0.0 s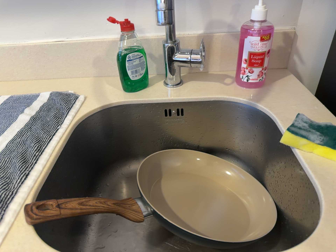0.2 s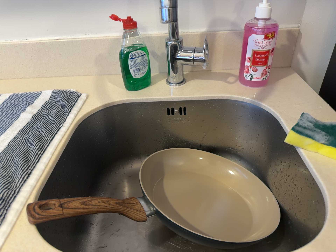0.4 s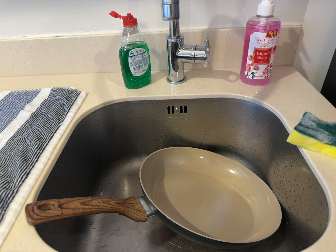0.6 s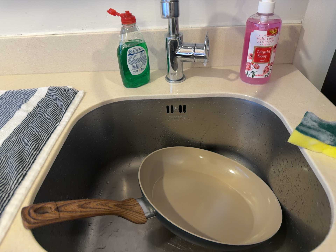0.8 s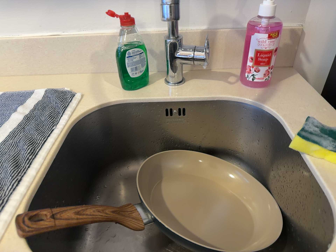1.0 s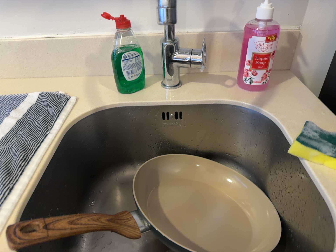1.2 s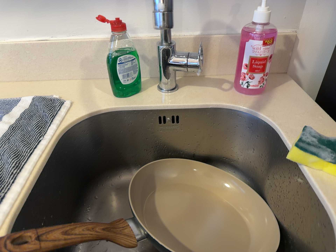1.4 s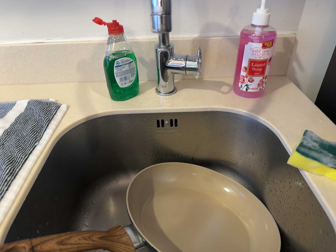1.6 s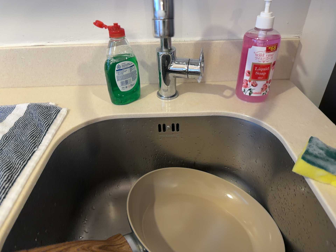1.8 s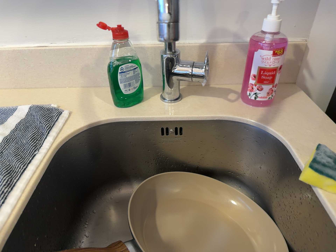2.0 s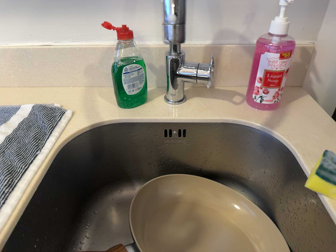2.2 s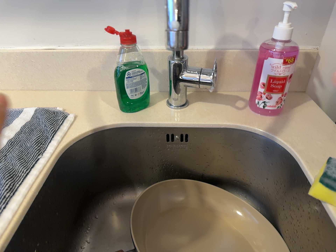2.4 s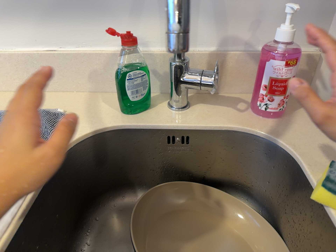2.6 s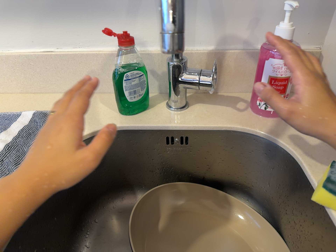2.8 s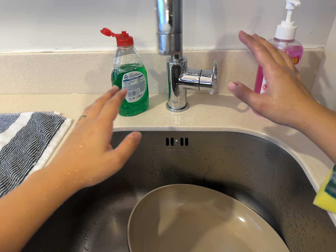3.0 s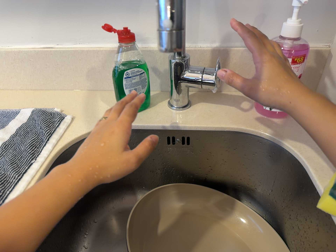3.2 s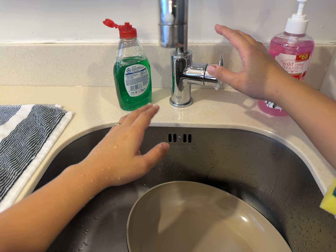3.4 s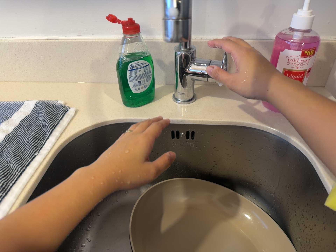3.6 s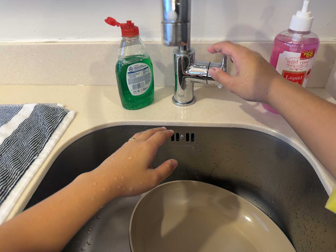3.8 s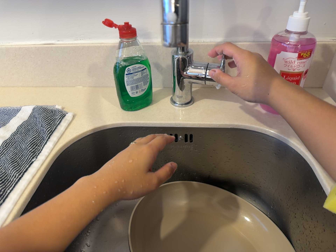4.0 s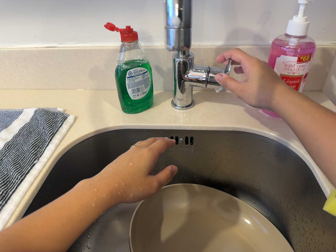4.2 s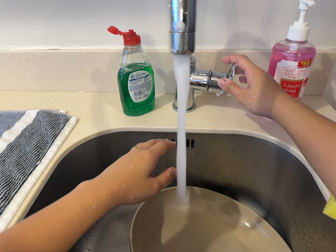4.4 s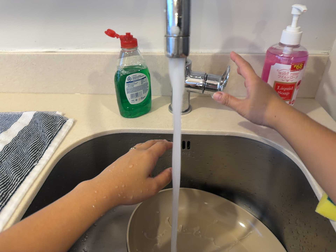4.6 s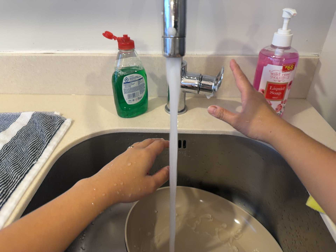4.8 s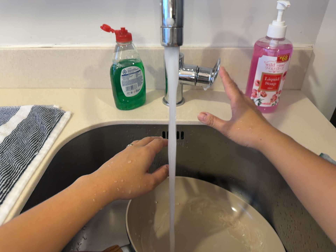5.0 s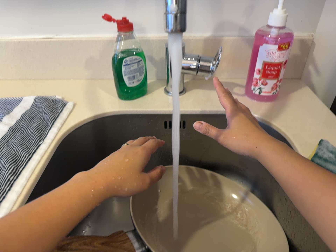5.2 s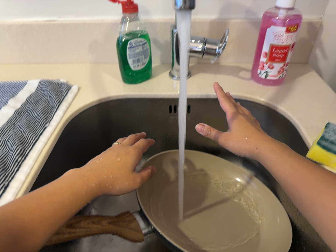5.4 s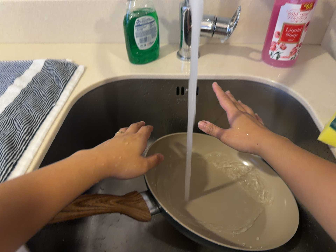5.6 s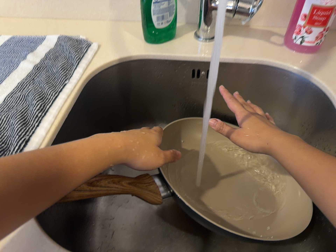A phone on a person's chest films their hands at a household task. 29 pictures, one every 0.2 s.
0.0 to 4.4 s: The camera travels forward and toward the top of its view, about 12 cm, so what stands in front looms larger.
4.4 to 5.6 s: The camera's aim tips toward the bottom of its view by about 10 degrees, and the scene shifts upward.
The film runs forward here.
